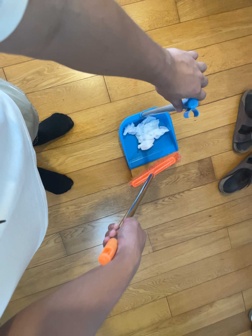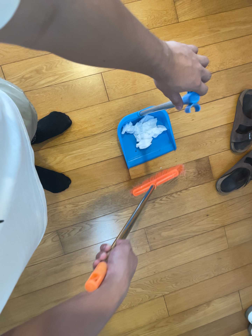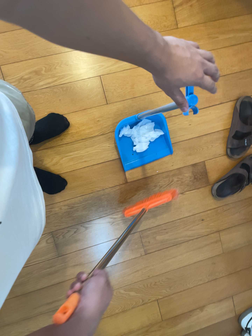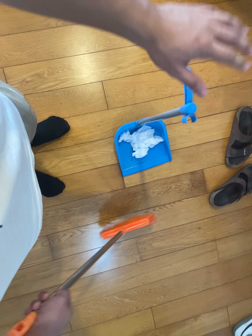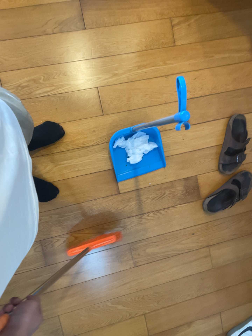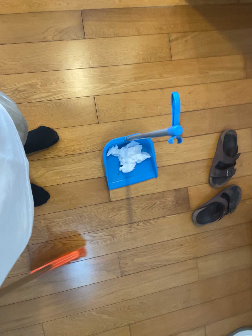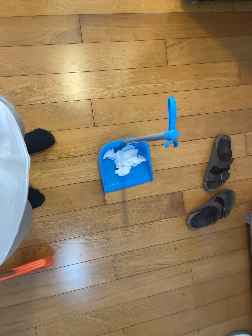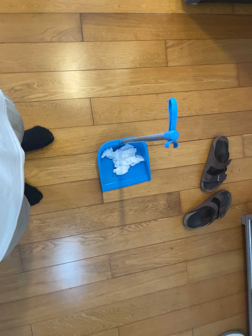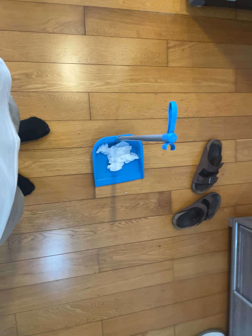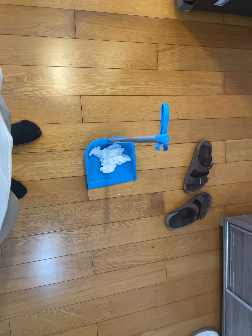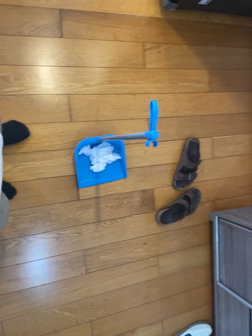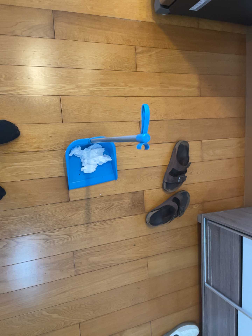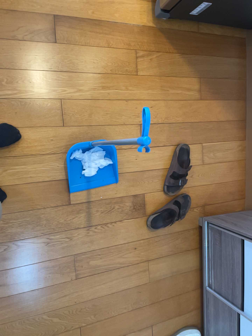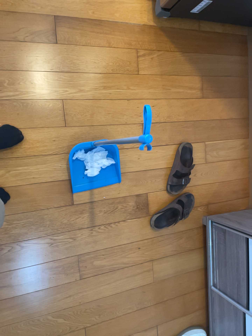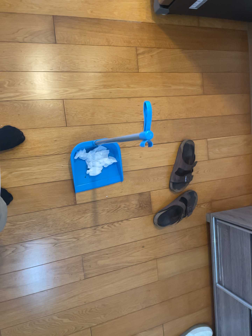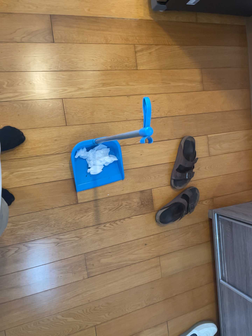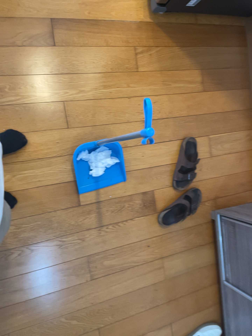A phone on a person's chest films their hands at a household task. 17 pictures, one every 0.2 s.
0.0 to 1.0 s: The camera shifts only a little, or ends up much as it began.
1.0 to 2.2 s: The scene slides to the left, as the camera pans about 10 degrees to its right. It travels backward, about 7 cm, so what stands in front gets smaller.
2.2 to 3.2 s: The camera shifts only a little, or ends up much as it began.
The film runs forward here.
